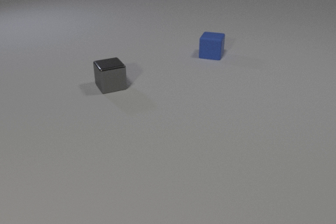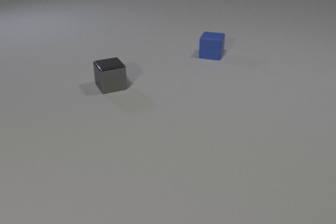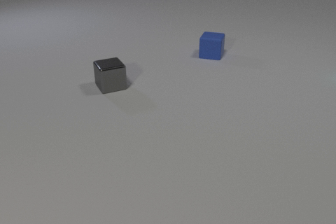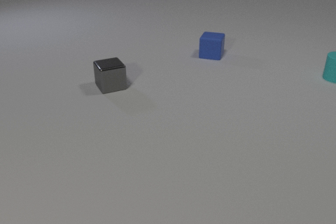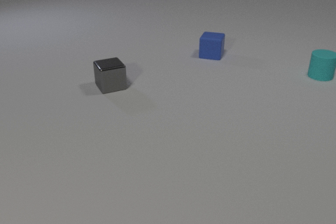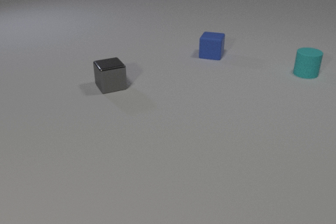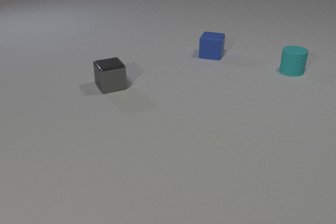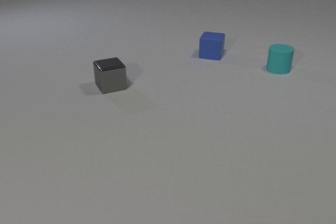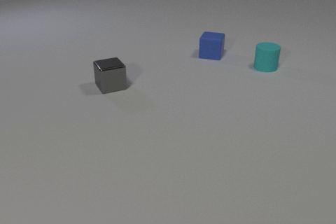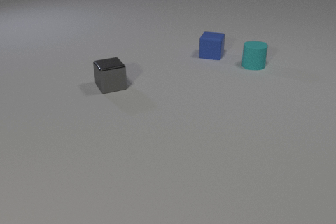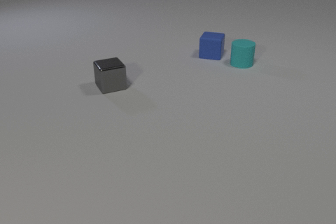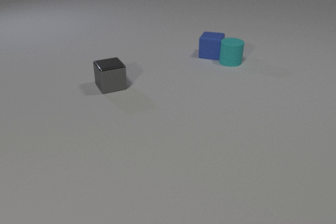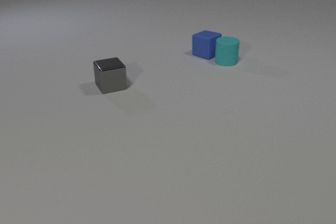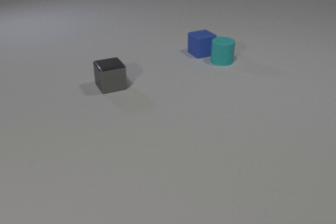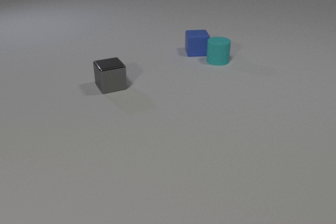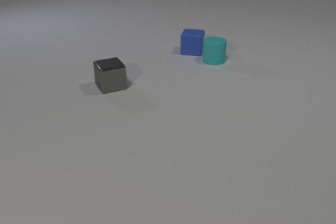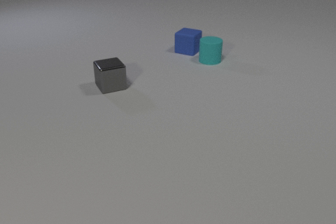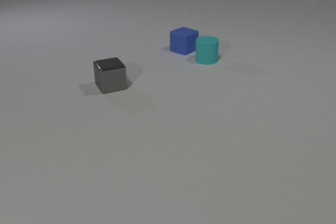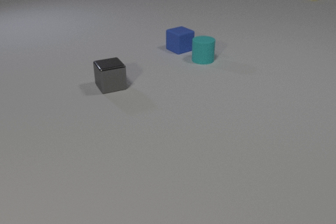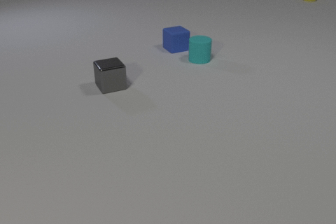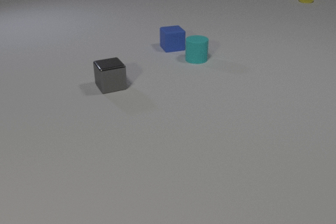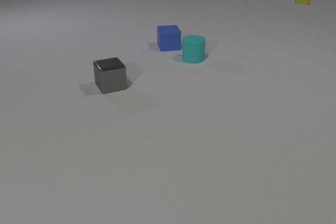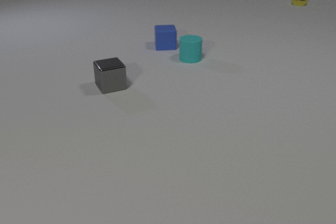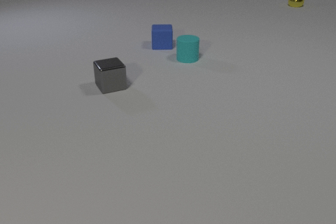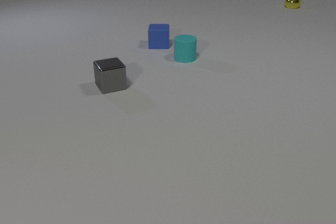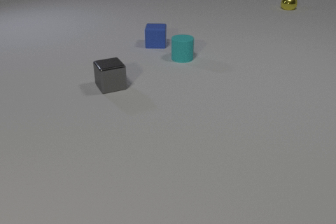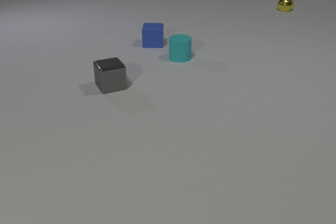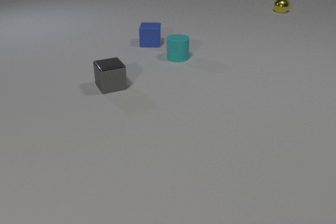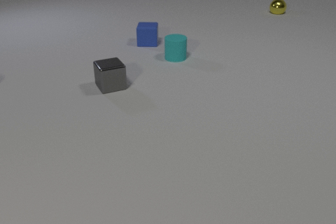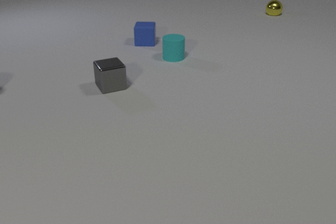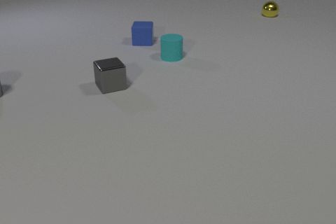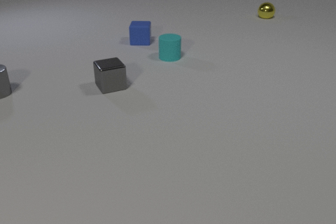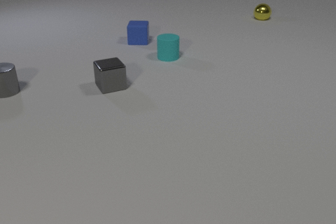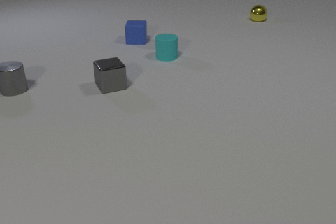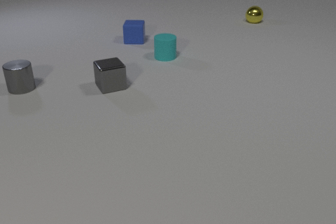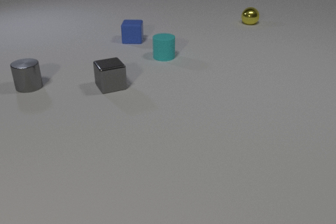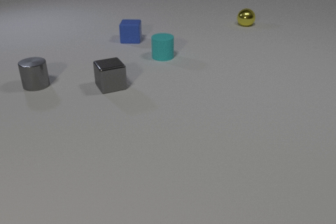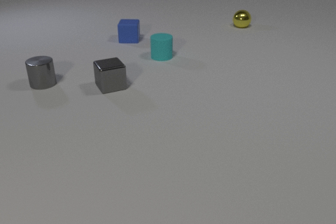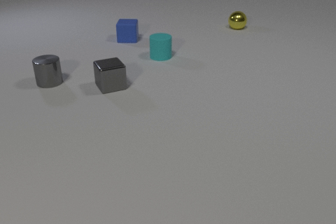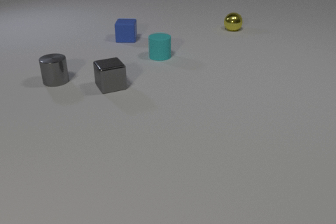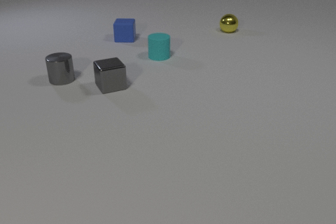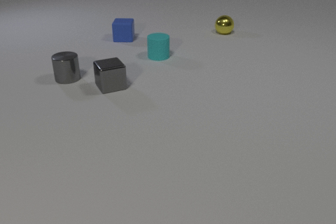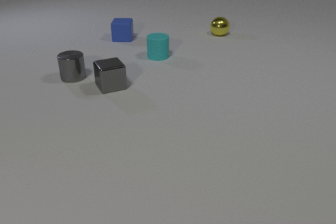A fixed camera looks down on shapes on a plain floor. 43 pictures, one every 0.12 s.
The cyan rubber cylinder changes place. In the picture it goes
to the left.
The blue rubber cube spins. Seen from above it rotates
clockwise.
0.00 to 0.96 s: The cyan rubber cylinder comes in at the right edge, slides to the left.
0.96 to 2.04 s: The cyan rubber cylinder slides to the left. The blue rubber cube slides to the left and away from the camera, spins clockwise seen from above by about 120 degrees, its near face sliding to the left. The yellow metal sphere comes in at the top edge, rolls toward the camera and to the left. The cyan rubber cylinder and the blue rubber cube collide.
2.04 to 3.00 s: The cyan rubber cylinder slides to the left. The blue rubber cube slides to the left and away from the camera, spins so that its near face slides to the left, clockwise seen from above. The yellow metal sphere rolls toward the camera and to the left.
3.00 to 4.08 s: The cyan rubber cylinder slides to the left. The blue rubber cube slides to the left and away from the camera. The yellow metal sphere rolls toward the camera and to the left. The gray metal cylinder comes in at the left edge, slides to the right.
4.08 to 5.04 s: The cyan rubber cylinder slides to the left. The blue rubber cube slides to the left and away from the camera. The yellow metal sphere rolls toward the camera and to the left. The gray metal cylinder slides to the right.
What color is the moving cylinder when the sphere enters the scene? cyan.
How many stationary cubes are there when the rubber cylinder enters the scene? 2.
What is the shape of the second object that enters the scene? sphere.
